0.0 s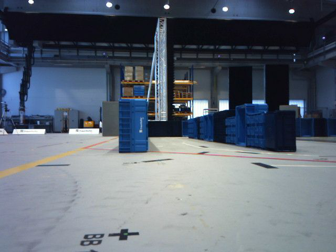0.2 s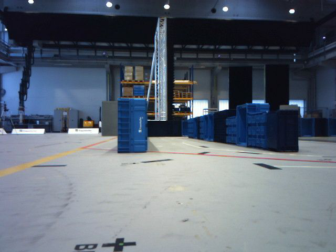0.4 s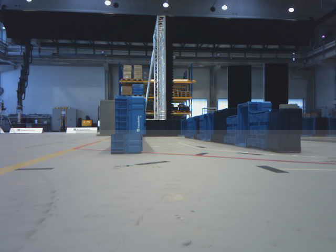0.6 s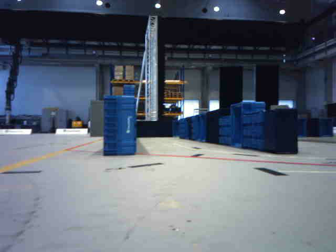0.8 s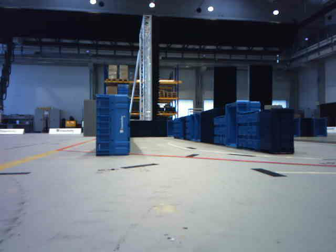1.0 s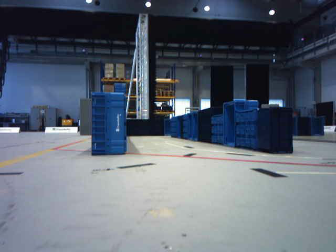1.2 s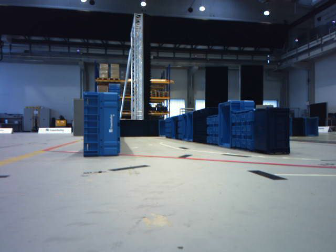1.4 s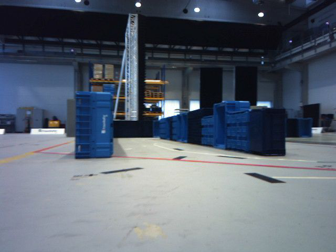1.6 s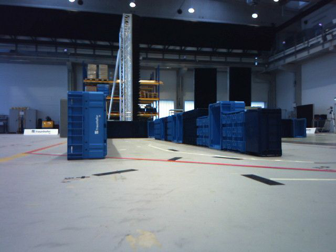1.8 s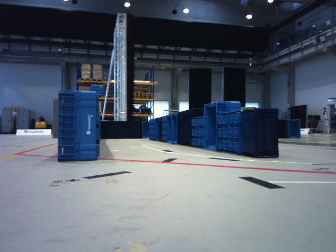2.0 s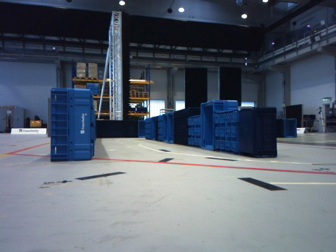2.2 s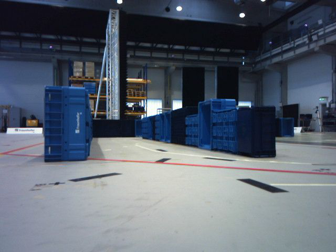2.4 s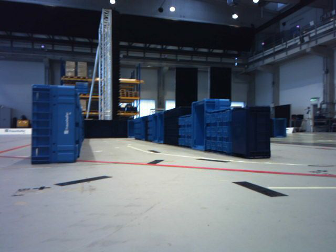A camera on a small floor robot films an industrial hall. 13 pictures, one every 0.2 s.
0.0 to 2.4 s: The scene slides to the left, as the camera pans about 10 degrees to its right. It travels forward, about 0.5 m, so what stands in front looms larger.
The film runs forward here.
